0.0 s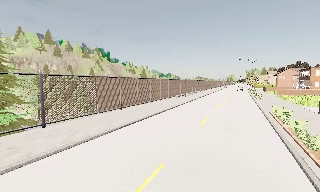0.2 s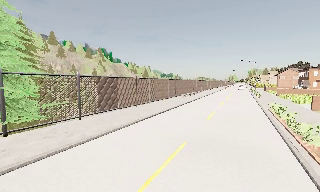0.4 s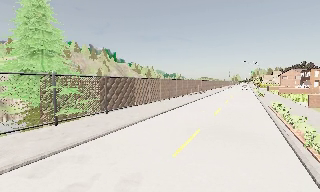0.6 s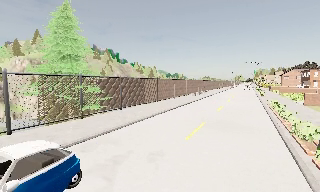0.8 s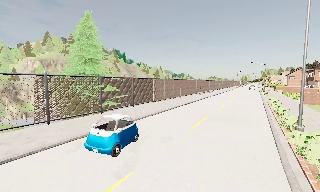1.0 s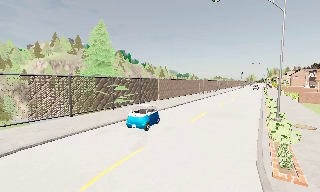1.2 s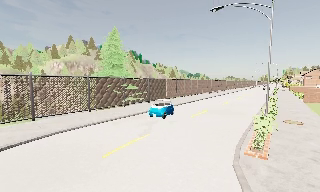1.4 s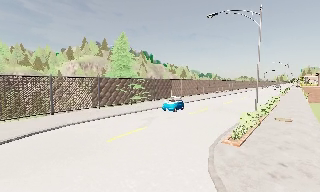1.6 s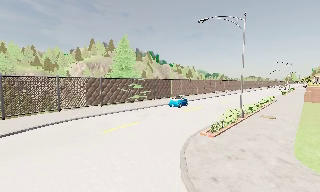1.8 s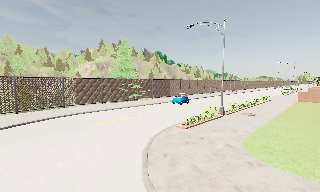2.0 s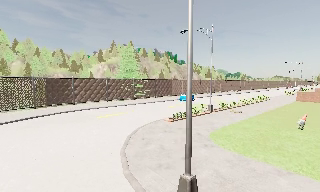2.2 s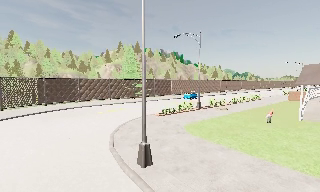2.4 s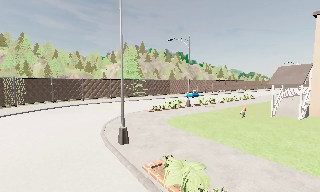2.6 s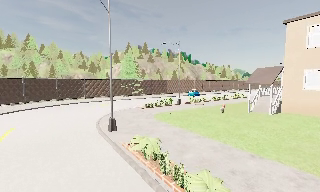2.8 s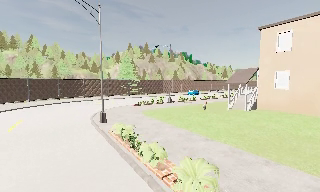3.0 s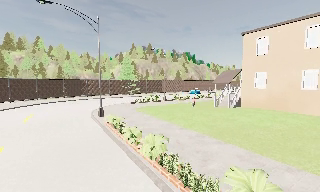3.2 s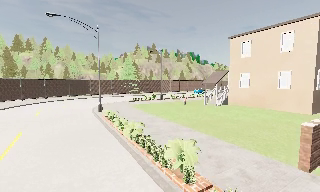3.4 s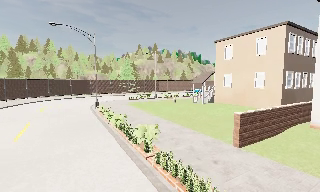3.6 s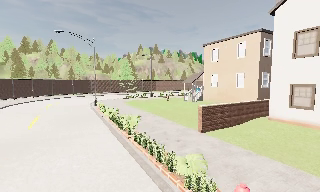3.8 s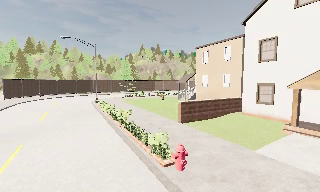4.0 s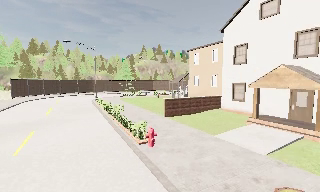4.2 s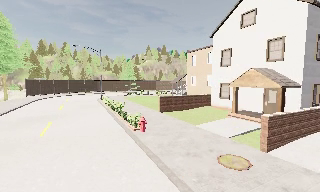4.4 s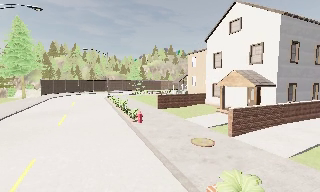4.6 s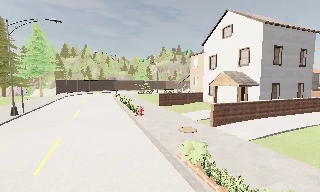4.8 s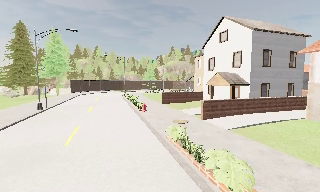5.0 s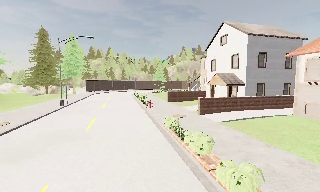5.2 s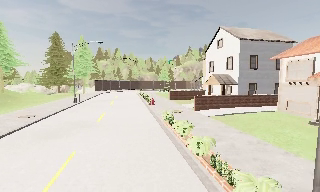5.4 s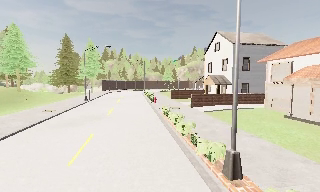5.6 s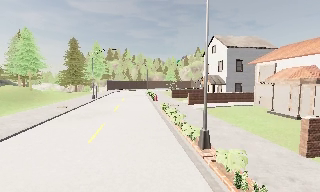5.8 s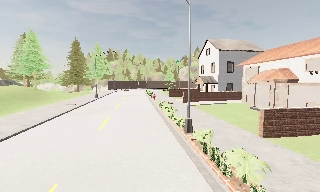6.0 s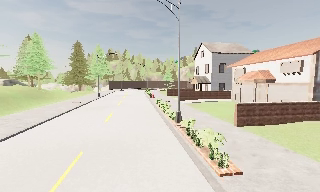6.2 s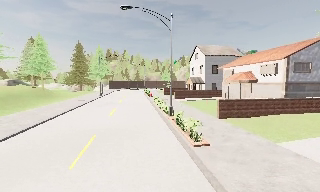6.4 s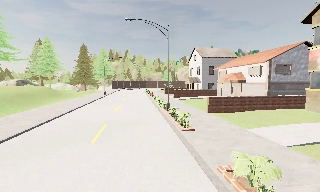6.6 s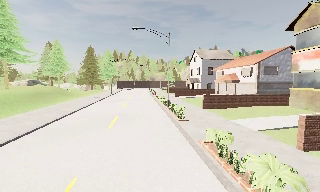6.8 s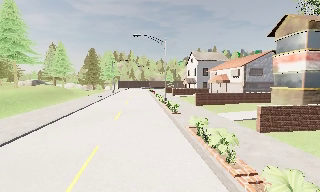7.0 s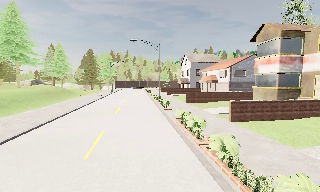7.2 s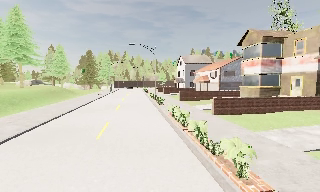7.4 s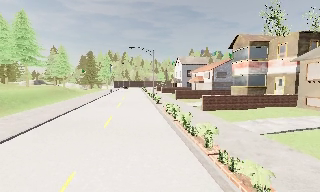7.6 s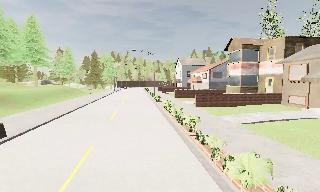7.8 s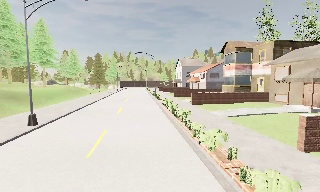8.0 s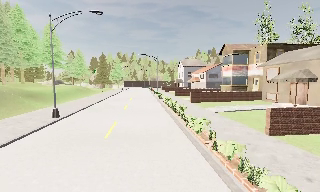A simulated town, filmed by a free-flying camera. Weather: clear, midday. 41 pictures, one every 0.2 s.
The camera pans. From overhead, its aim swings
counterclockwise.
0.0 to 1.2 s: The camera travels backward, about 11 m, so what stands in front gets smaller.
1.2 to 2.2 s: The camera pans to its left, which is counterclockwise from overhead, by about 15 degrees. It travels backward and to its right, about 10 m, so what stands in front gets smaller.
2.2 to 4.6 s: The camera pans to its left, which is counterclockwise from overhead, by about 15 degrees. It travels backward and to its right, about 25 m, so what stands in front gets smaller.
4.6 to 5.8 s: The camera pans to its left, which is counterclockwise from overhead, by about 15 degrees. It travels backward, about 12 m, so what stands in front gets smaller.
5.8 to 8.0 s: The camera travels backward, about 25 m, so what stands in front gets smaller.
The film runs backward here.
